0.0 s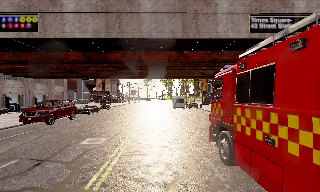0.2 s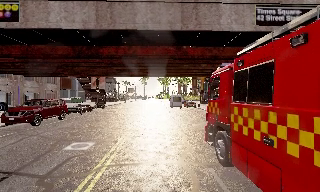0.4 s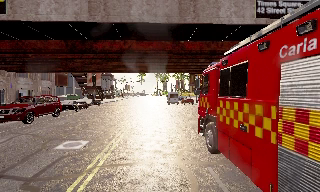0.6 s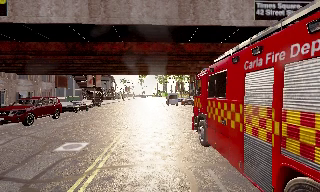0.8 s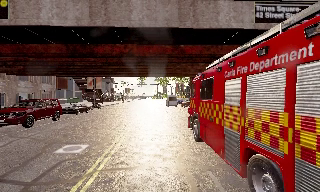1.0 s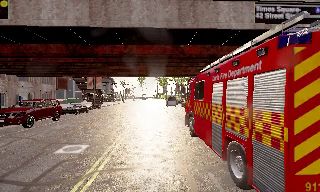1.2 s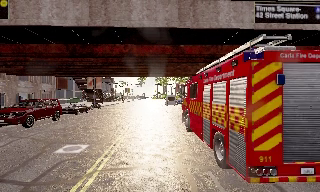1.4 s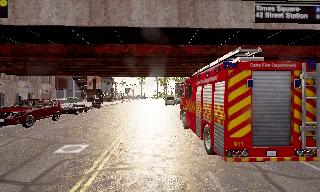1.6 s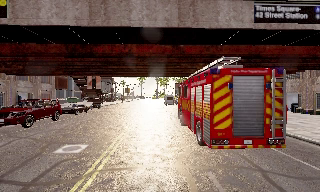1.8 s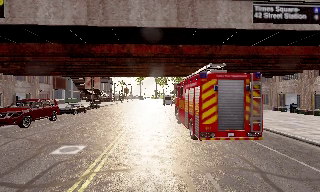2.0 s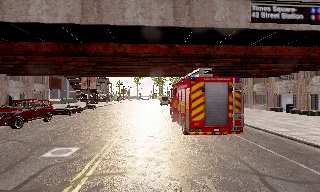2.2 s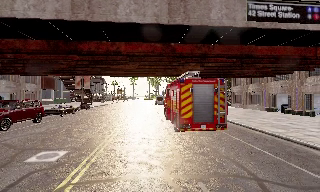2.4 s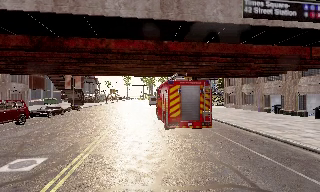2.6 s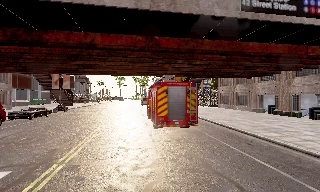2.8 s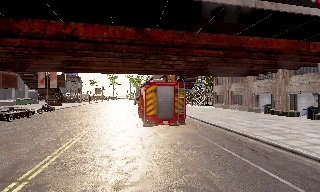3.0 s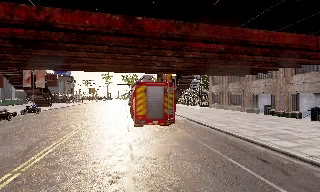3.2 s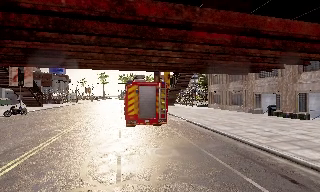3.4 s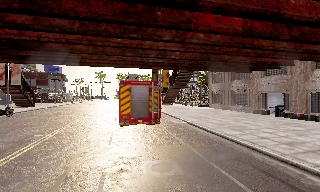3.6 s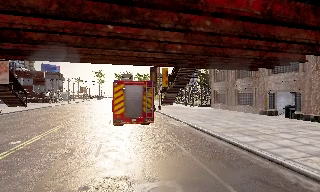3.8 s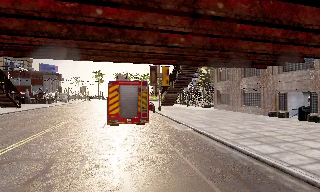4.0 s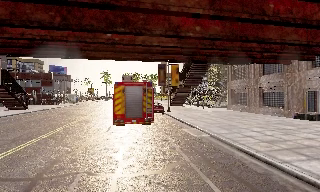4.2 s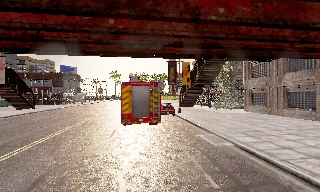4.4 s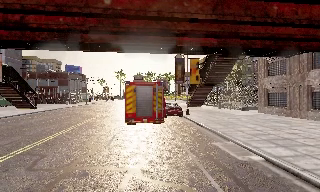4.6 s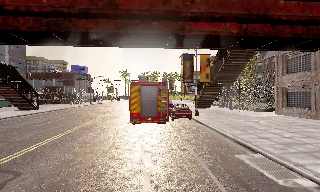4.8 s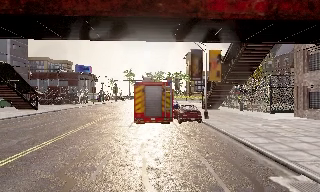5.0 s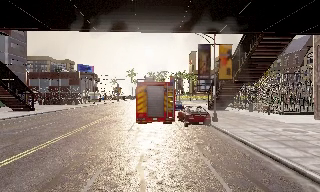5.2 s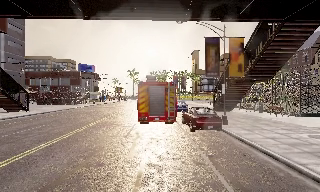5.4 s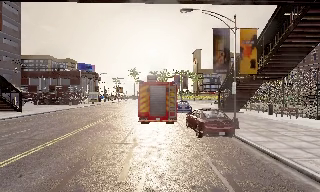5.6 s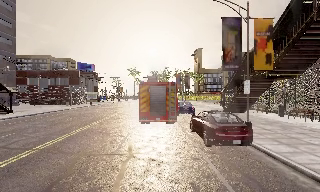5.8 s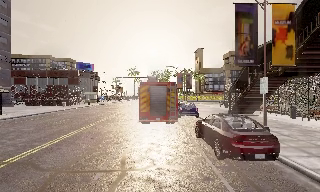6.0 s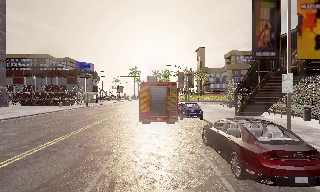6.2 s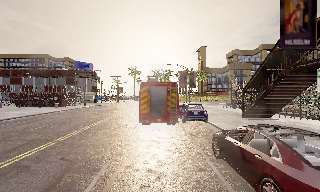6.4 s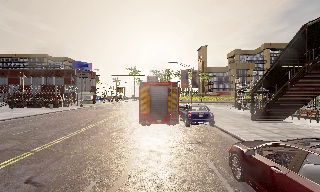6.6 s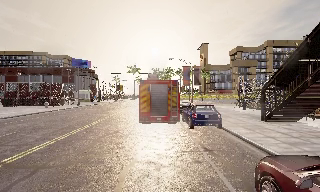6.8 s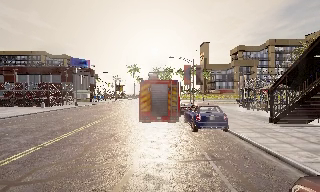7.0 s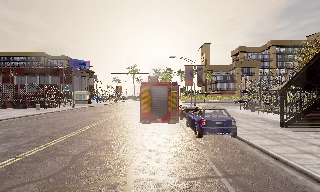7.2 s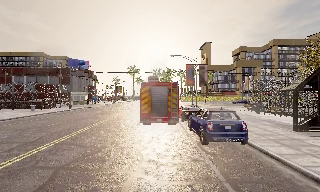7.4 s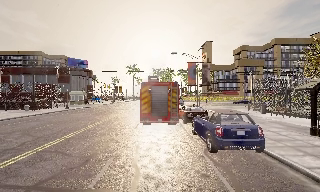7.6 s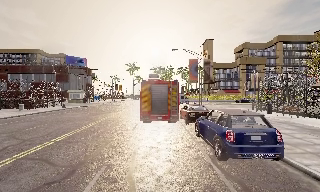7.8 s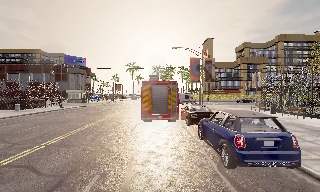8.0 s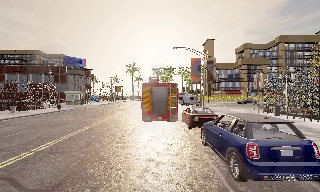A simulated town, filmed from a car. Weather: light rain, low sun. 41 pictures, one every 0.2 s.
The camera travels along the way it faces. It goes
forward.
0.0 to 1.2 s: The camera travels forward, about 1.5 m, so what stands in front looms larger. It loses speed.
1.2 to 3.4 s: The camera swings to its right by about 10 degrees, and the scene slides to the left. It travels forward, about 7 m, so what stands in front looms larger. It gains speed.
3.4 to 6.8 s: The camera pans to its left, which is counterclockwise from overhead, by about 15 degrees. It travels forward, about 25 m, so what stands in front looms larger.
6.8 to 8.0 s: The camera travels forward, about 5 m, so what stands in front looms larger. It loses speed.
The film runs forward here.
